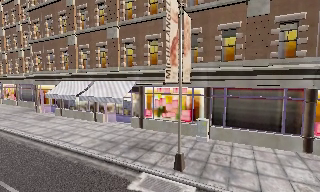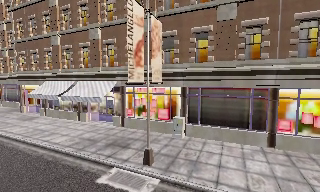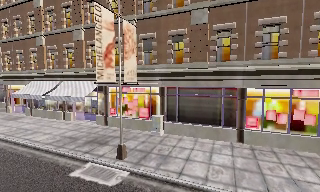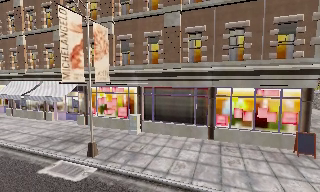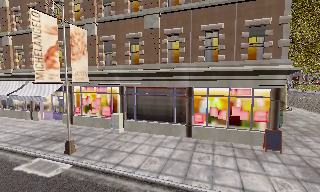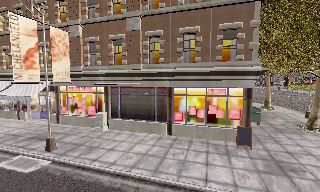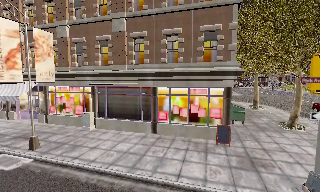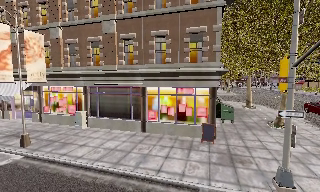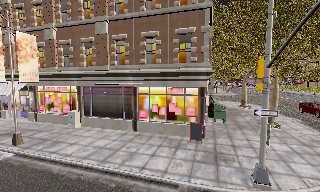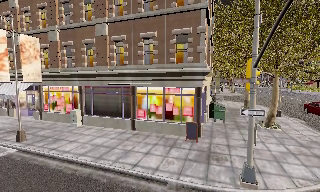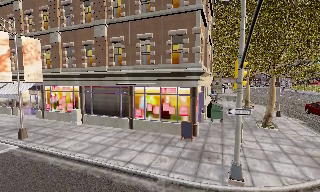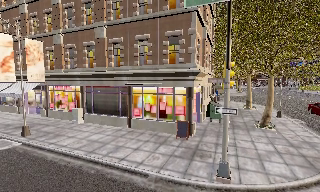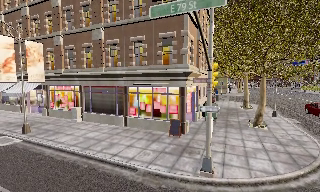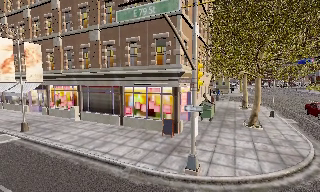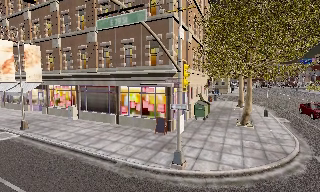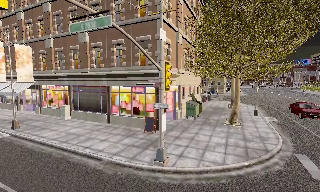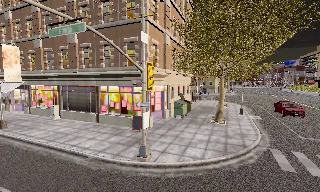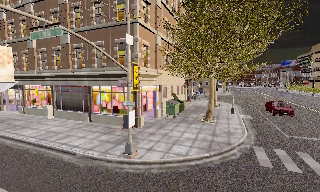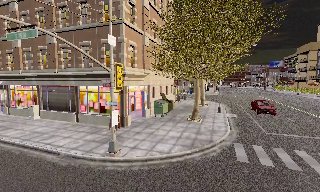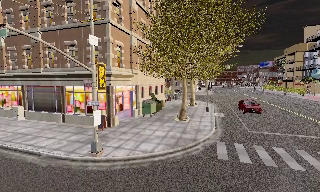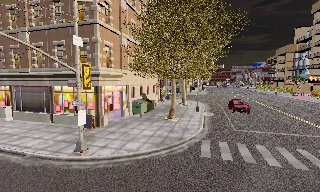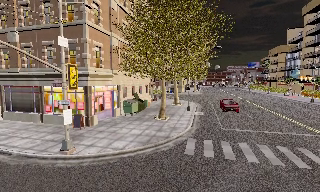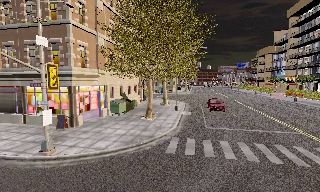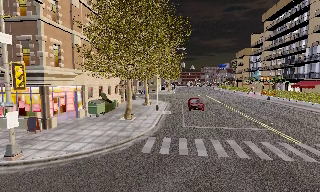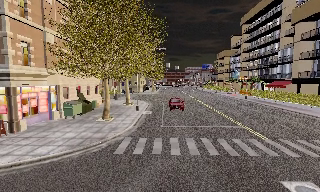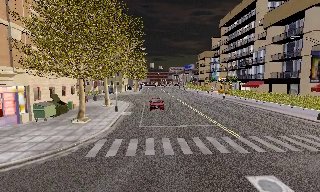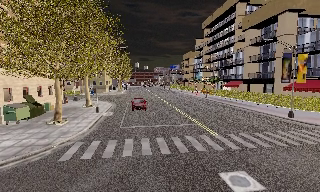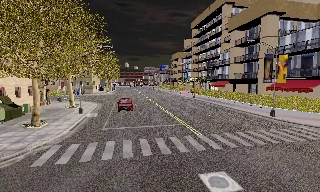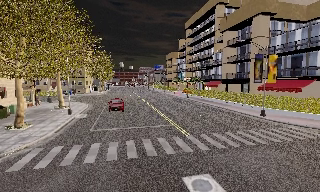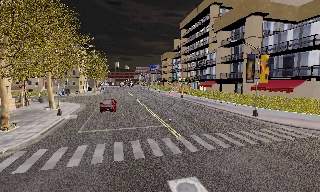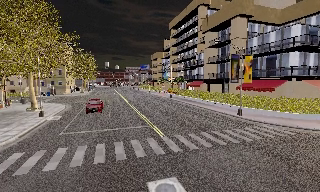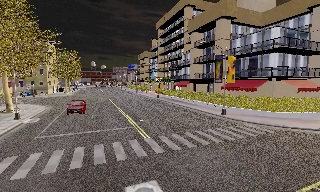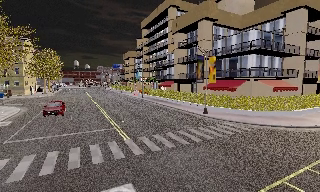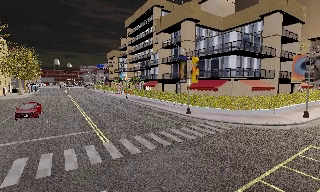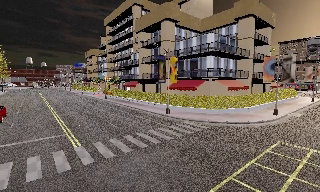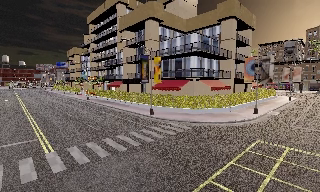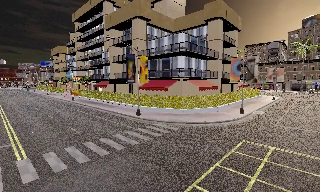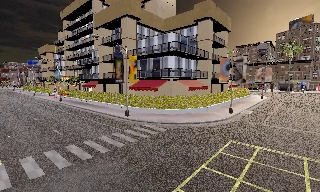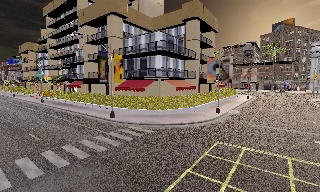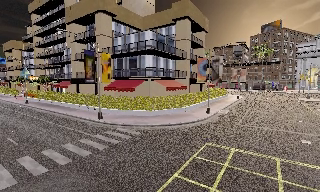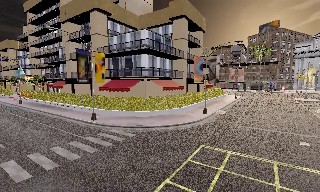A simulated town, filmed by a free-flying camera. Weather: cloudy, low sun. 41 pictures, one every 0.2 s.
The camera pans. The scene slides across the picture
to the left.
The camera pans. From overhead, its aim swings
clockwise.
0.0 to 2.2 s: The camera travels to its right, about 10 m, so close, fixed things drift to the left. It loses speed.
2.2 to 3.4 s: The camera travels to its right and backward, about 4.5 m, so close, fixed things drift to the left.
3.4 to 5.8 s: The camera swings to its right by about 40 degrees, and the scene slides to the left. It travels to its right, about 7 m, so close, fixed things drift to the left.
5.8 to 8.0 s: The camera pans to its right, which is clockwise from overhead, by about 40 degrees. It travels to its right and forward, about 5 m, so close, fixed things drift to the left.
The film runs backward here.
